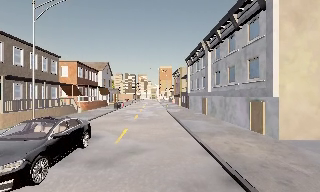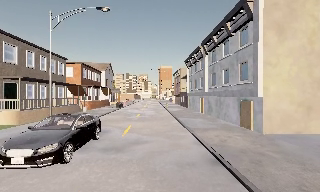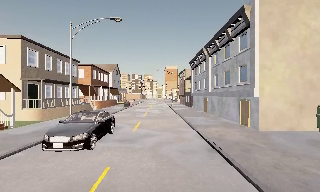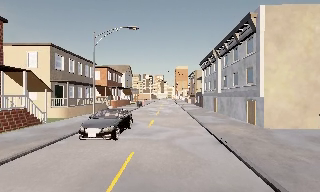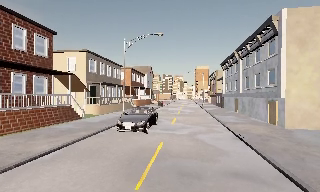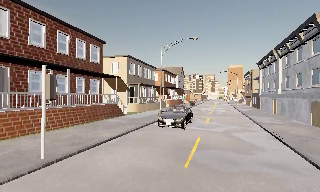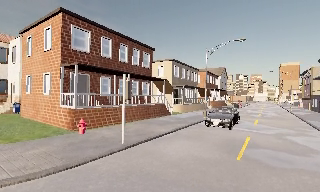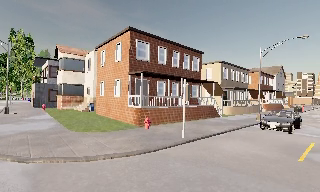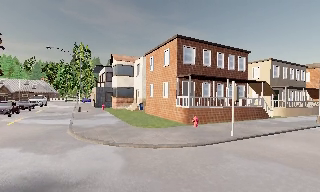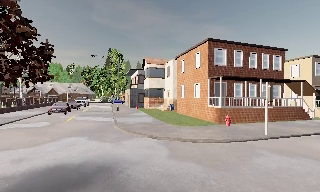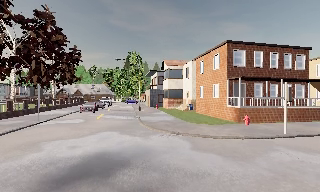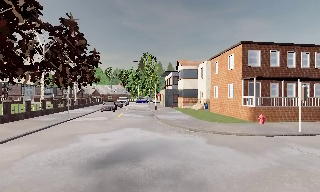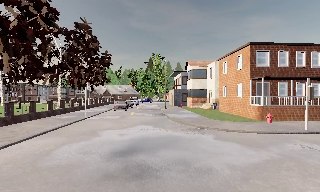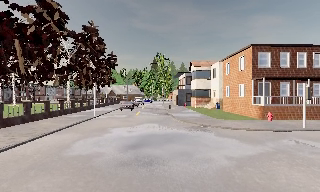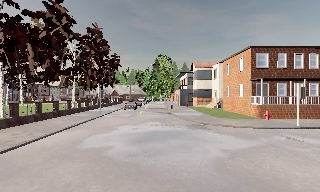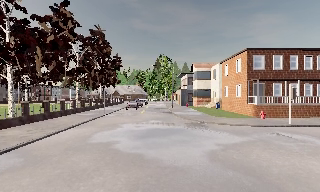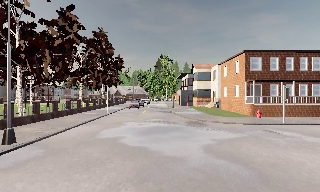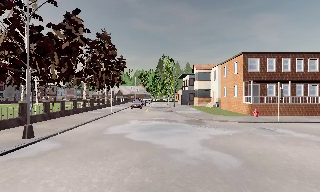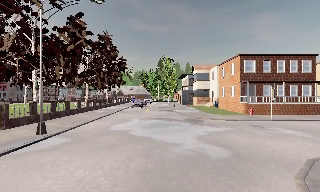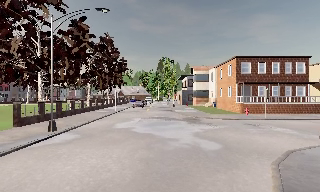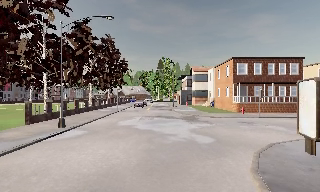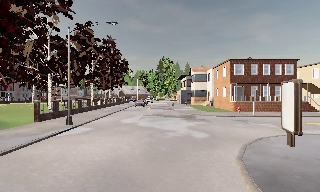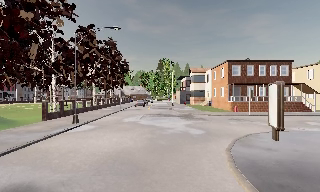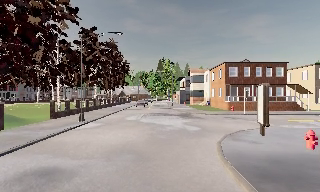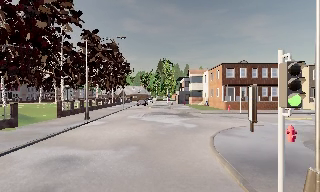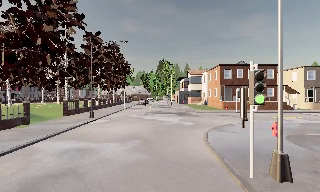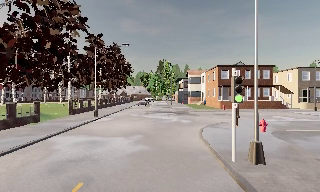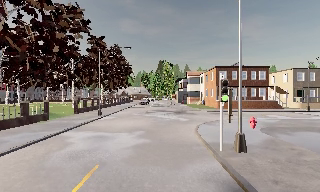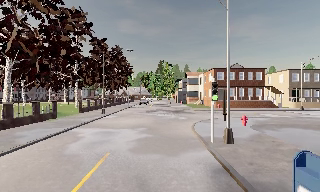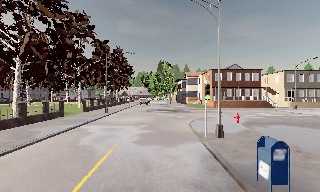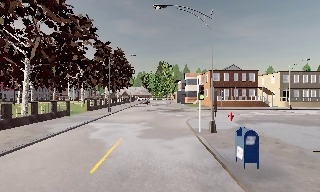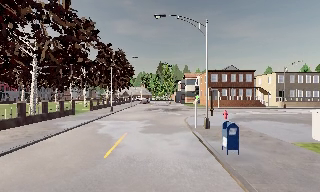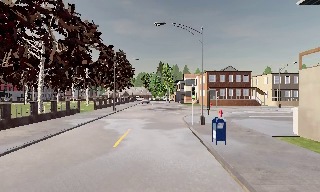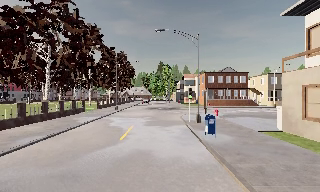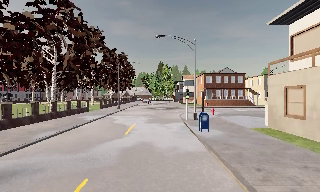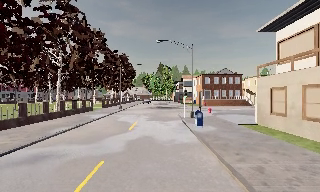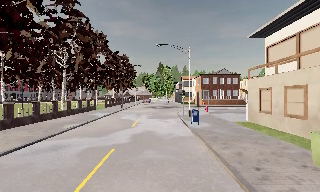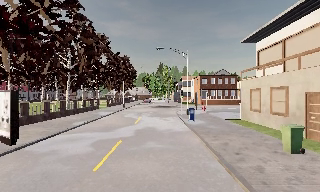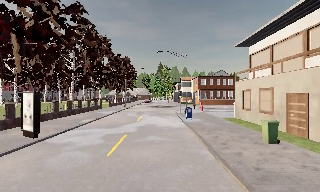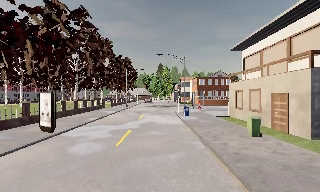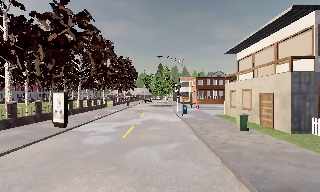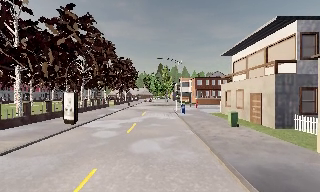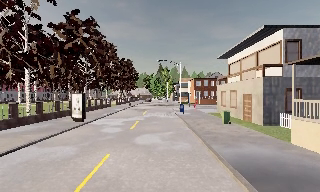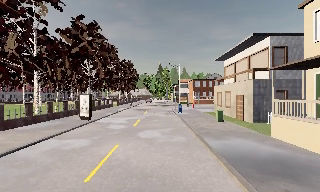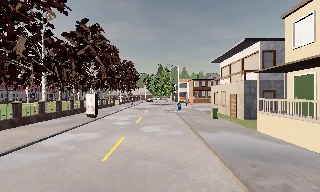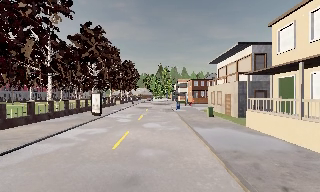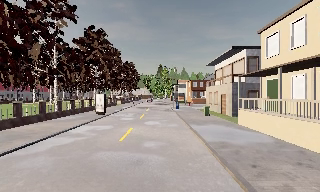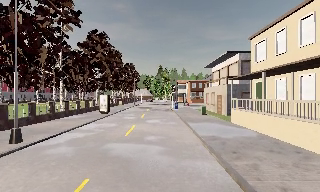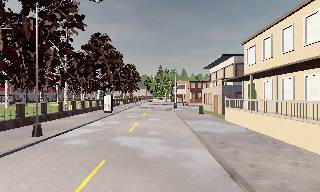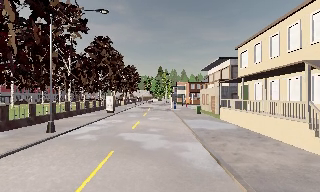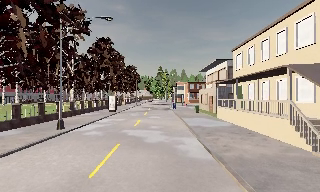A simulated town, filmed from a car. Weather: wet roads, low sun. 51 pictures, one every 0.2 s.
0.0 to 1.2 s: The camera pans to its left, which is counterclockwise from overhead, by about 35 degrees. It travels backward, about 8 m.
1.2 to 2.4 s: The camera pans to its left, which is counterclockwise from overhead, by about 55 degrees. It travels backward and to its left, about 7 m.
2.4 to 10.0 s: The camera travels backward, about 40 m, so what stands in front gets smaller.
The film runs backward here.
